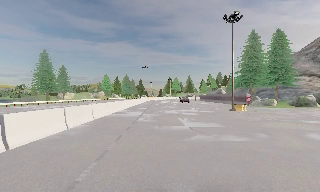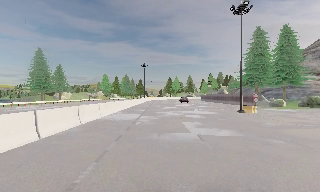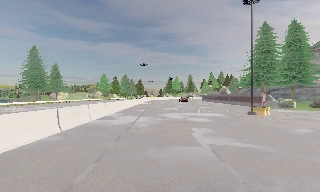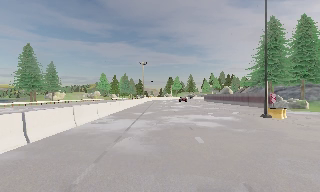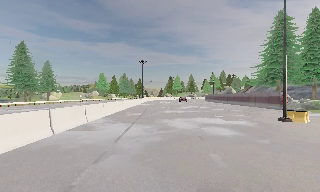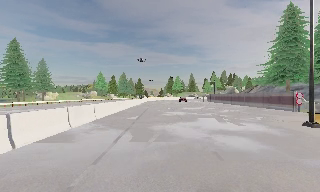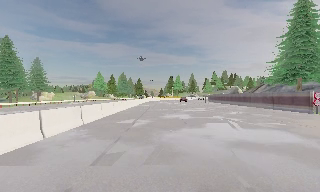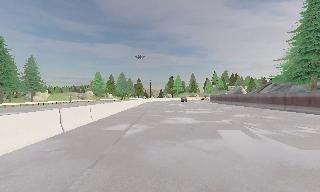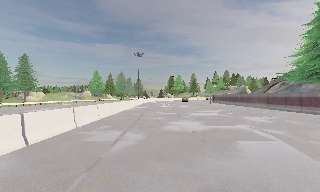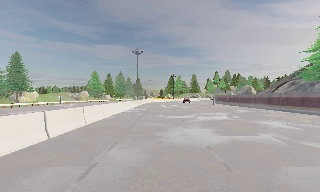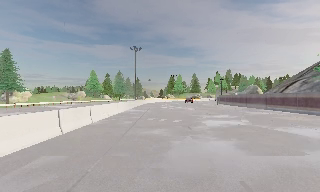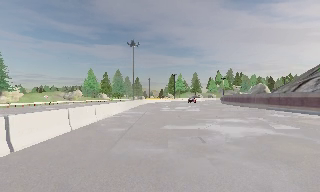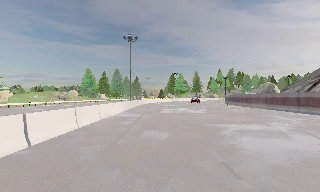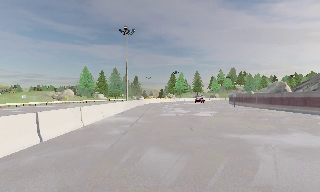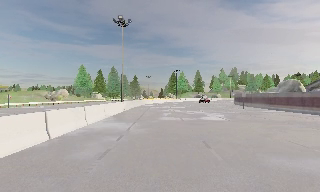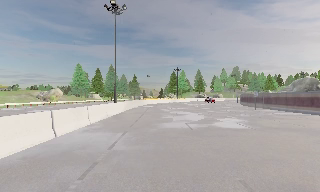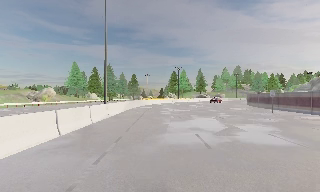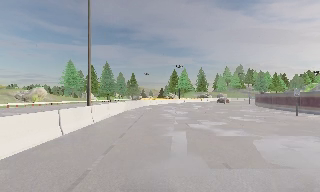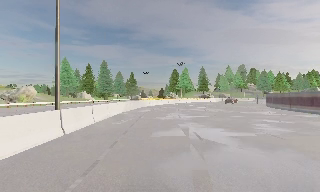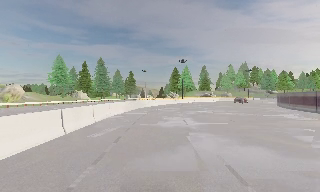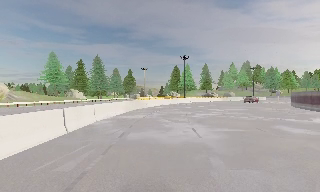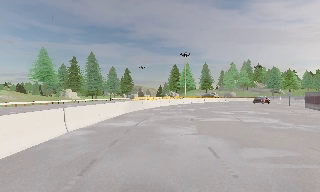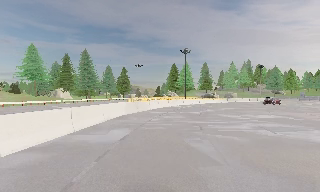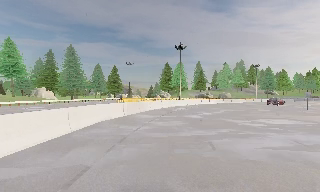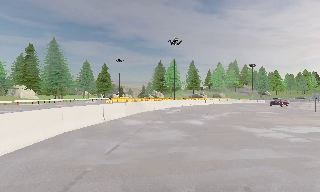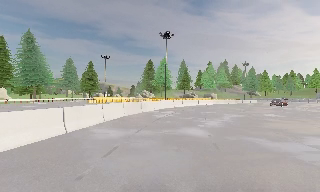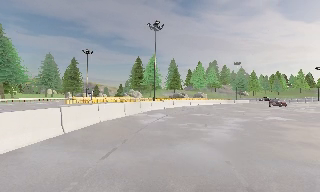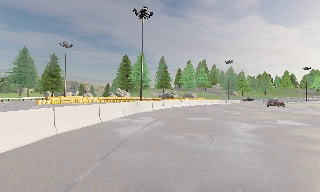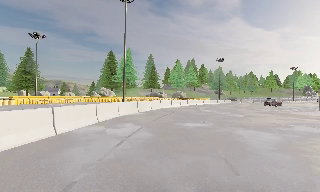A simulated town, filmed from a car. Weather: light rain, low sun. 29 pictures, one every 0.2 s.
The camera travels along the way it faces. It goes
forward.
0.0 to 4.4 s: The camera travels forward, about 60 m, so what stands in front looms larger. It gains speed.
4.4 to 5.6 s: The camera swings to its right by about 20 degrees, and the scene slides to the left. It travels forward, about 19 m, so what stands in front looms larger.
The film runs forward here.
